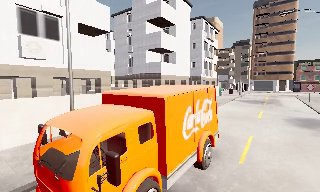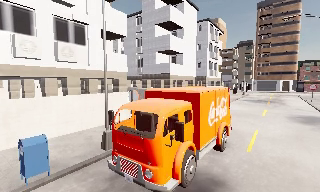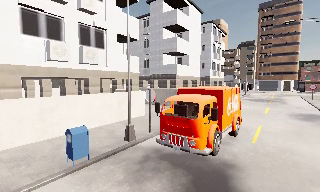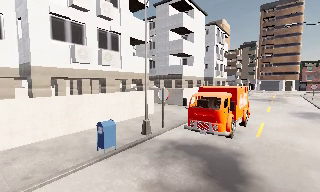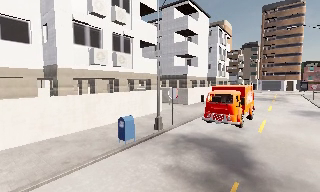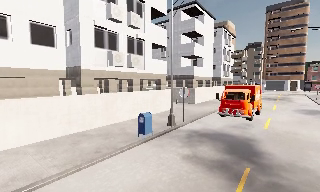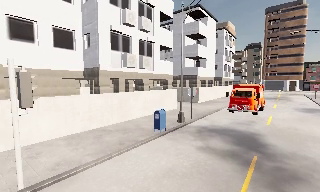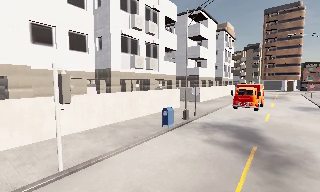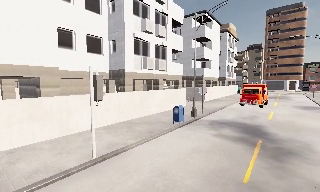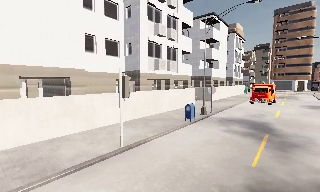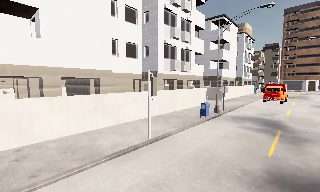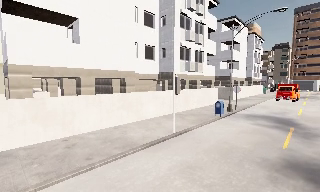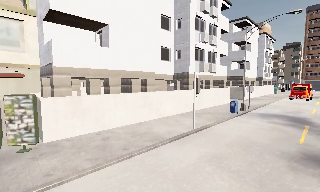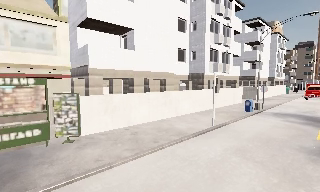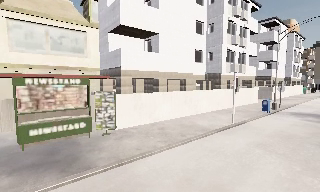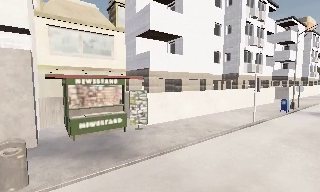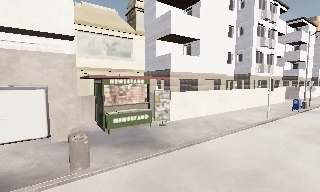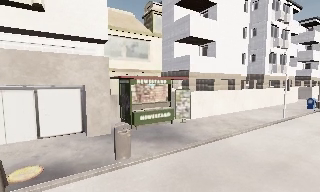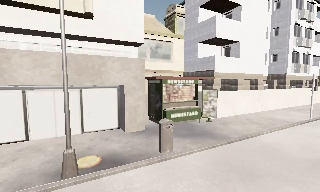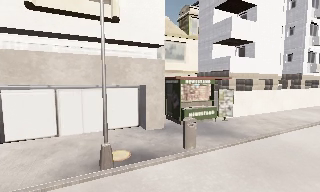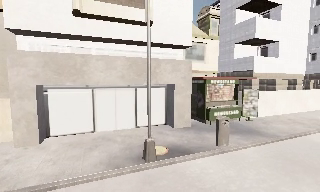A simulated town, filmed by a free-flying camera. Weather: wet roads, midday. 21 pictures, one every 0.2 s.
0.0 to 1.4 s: The camera travels backward and to its left, about 7 m, so what stands in front gets smaller.
1.4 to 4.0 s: The camera pans to its left, which is counterclockwise from overhead, by about 30 degrees. It travels to its left and backward, about 15 m, so close, fixed things drift to the right.
The film runs backward here.
